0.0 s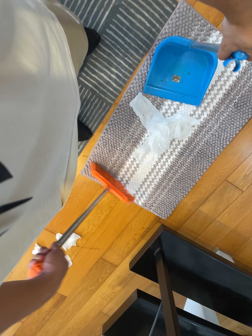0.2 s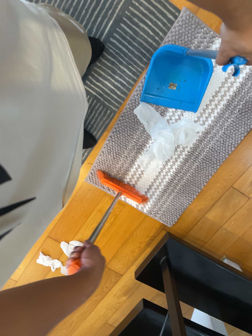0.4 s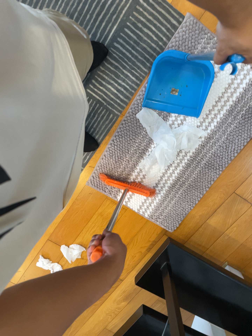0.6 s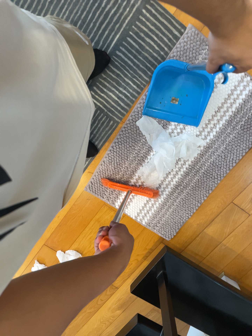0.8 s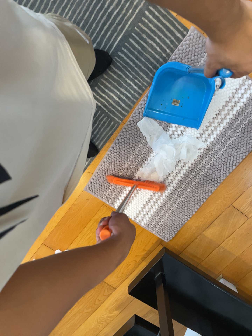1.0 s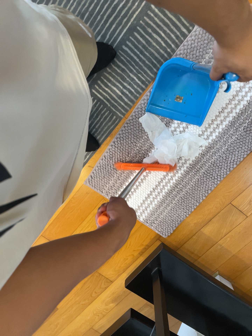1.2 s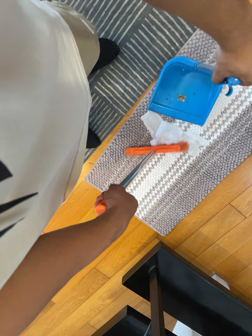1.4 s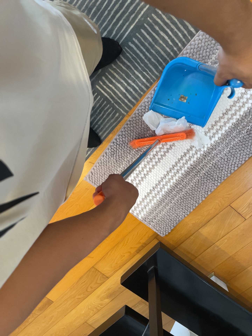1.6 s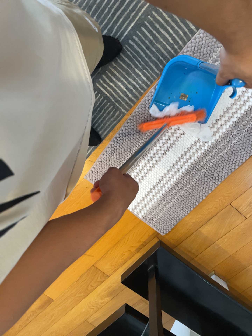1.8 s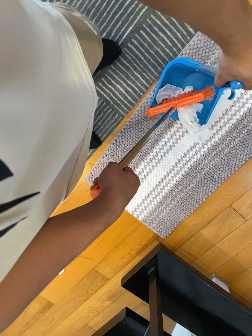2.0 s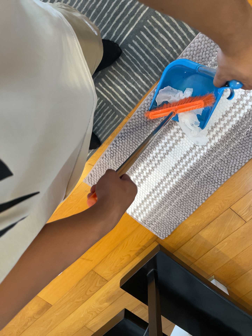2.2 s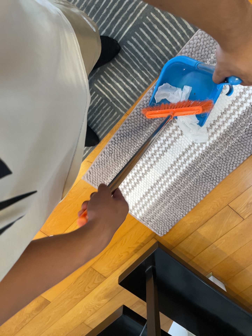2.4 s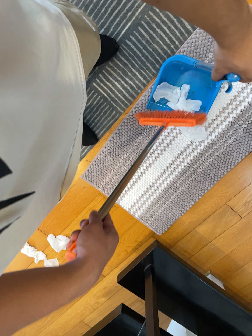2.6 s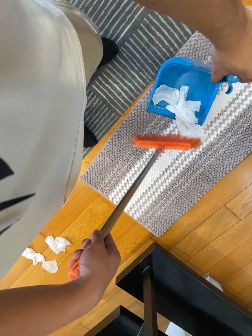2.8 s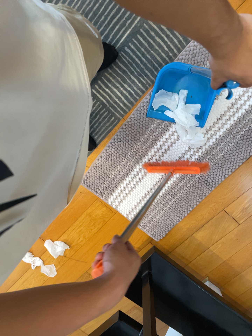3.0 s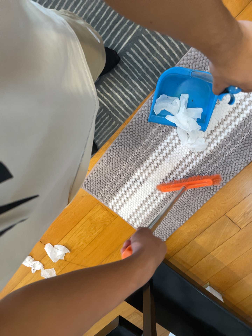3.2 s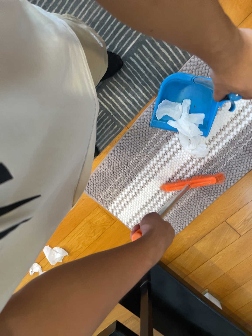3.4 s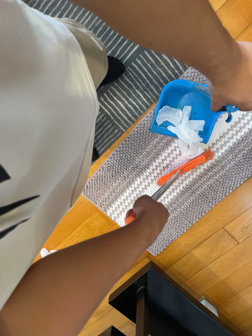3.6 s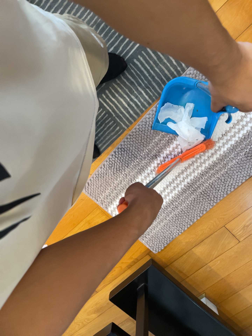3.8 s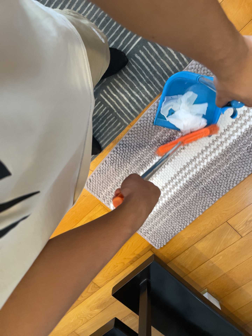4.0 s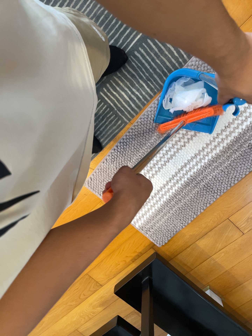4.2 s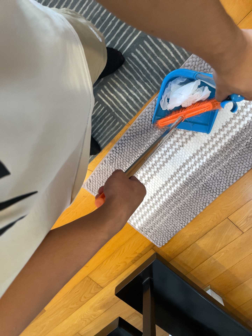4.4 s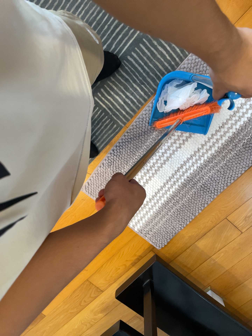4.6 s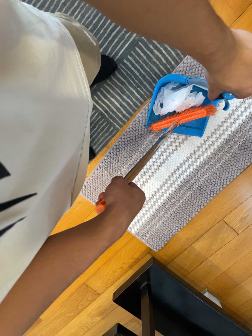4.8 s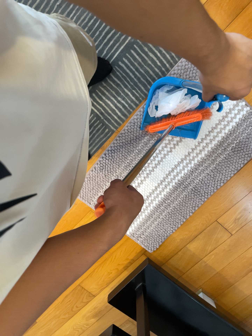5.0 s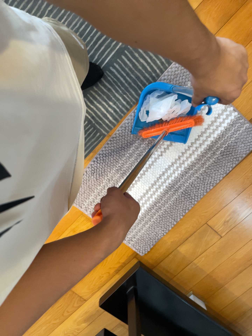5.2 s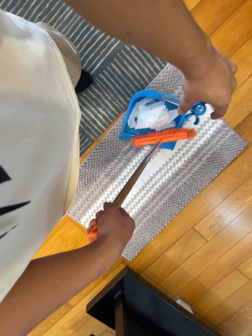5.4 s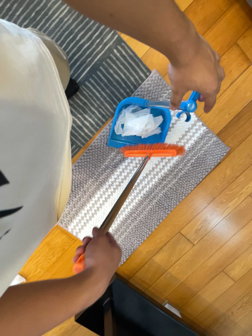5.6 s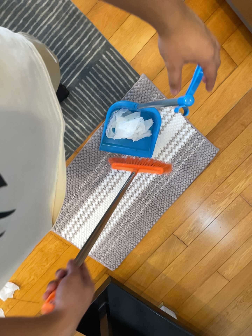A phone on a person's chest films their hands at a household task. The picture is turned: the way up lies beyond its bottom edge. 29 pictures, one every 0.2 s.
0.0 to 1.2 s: The camera shifts only a little, or ends up much as it began.
1.2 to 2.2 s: The camera keeps its place and its aim.
2.2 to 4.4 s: The camera shifts only a little, or ends up much as it began.
4.4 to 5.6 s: The scene slides to the left, as the camera pans about 10 degrees to its right.
The film runs forward here.
